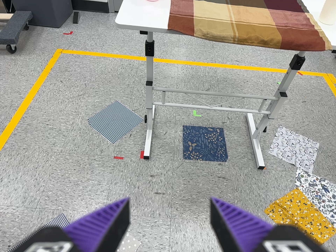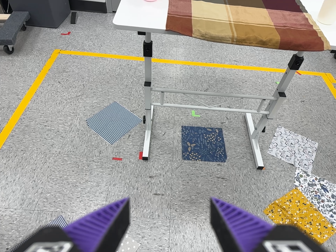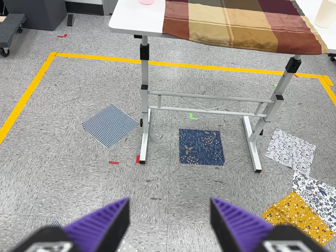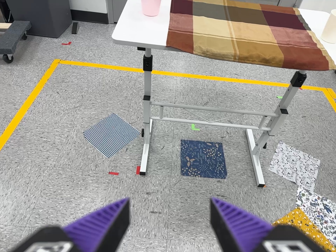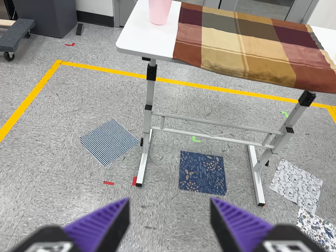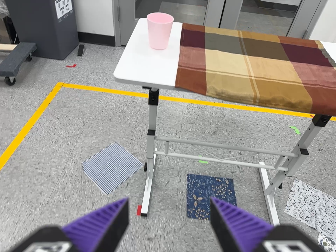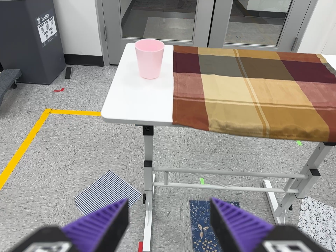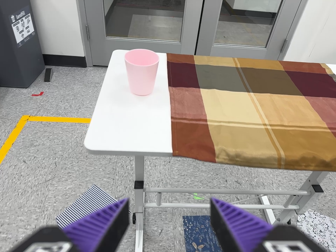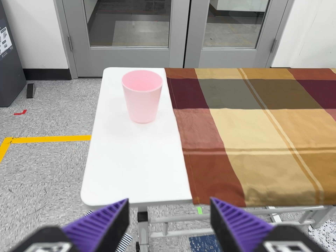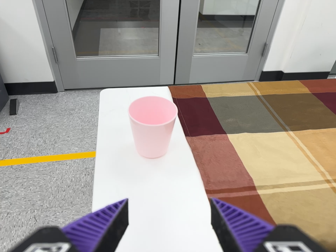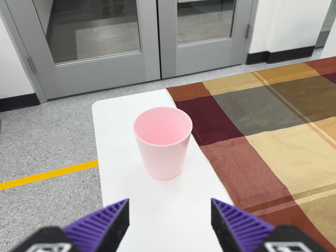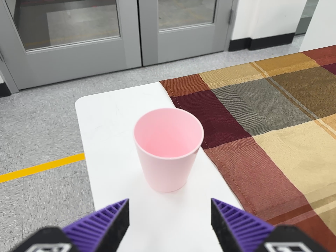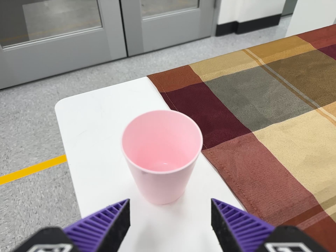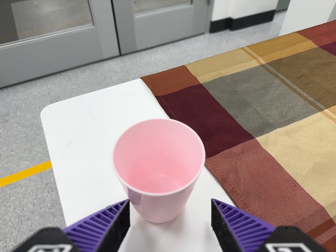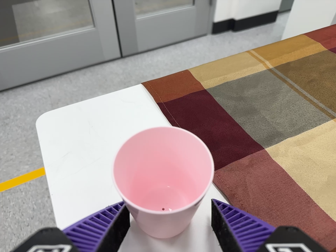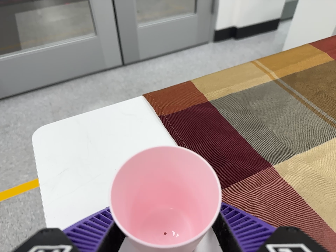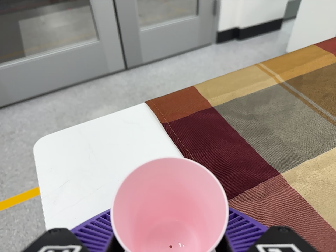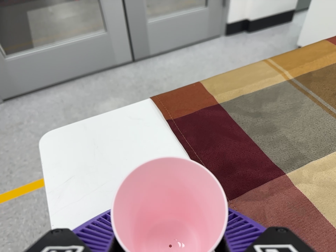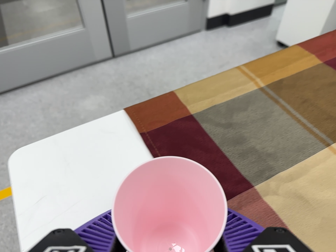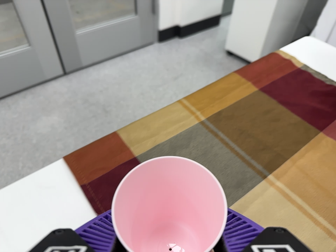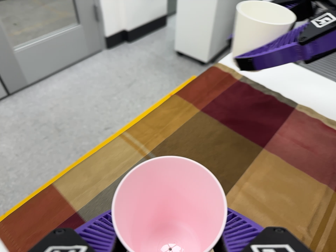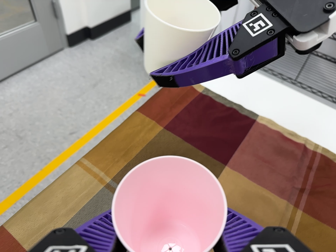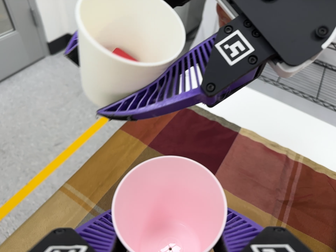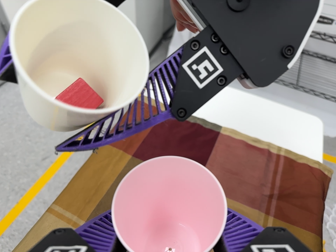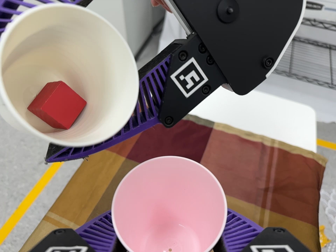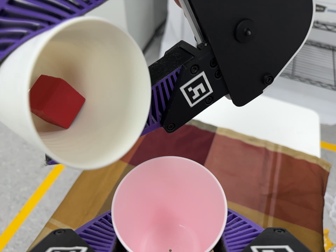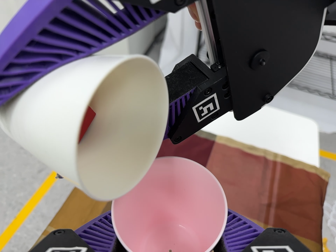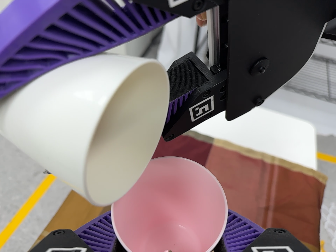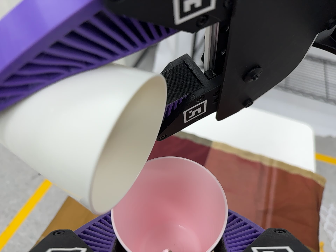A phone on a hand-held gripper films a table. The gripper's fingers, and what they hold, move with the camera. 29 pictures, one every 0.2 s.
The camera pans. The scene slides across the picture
to the left.
0.0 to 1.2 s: The camera travels forward and toward the top of its view, about 30 cm, so what stands in front looms larger. Its aim tips toward the top of its view by about 10 degrees, and the scene shifts downward.
1.2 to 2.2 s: The camera pans to its right by about 15 degrees. It travels forward, toward the top of its view and to its left, about 50 cm, so what stands in front looms larger. It rolls about its line of sight by about 15 degrees, and the scene rotates counterclockwise.
2.2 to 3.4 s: The camera travels forward and toward the top of its view, about 12 cm, so what stands in front looms larger.
3.4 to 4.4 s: The scene slides to the left, as the camera pans about 30 degrees to its right. It travels toward the top of its view and to its right, about 24 cm, so close, fixed things drift downward. It rolls about its line of sight by about 20 degrees, and the scene rotates counterclockwise.
4.4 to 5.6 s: The camera travels toward the top of its view, about 5 cm, so close, fixed things drift downward. It rolls about its line of sight by about 10 degrees, and the scene rotates counterclockwise.
The film runs forward here.
